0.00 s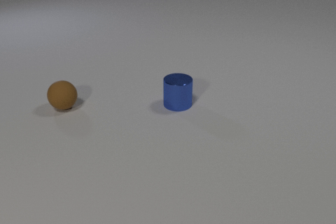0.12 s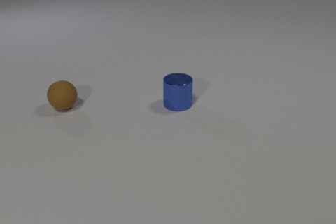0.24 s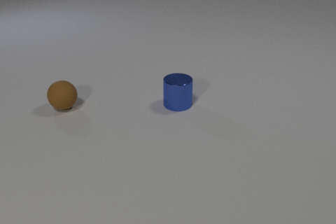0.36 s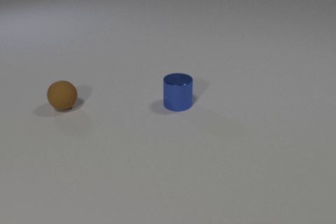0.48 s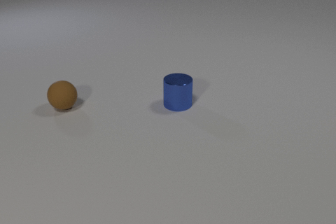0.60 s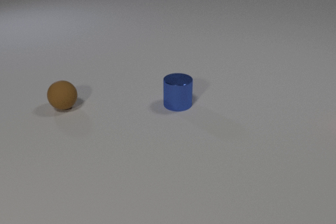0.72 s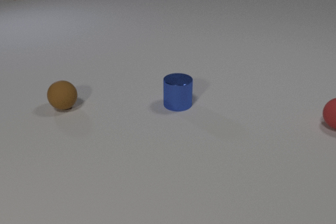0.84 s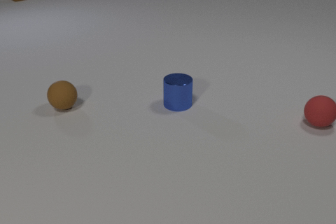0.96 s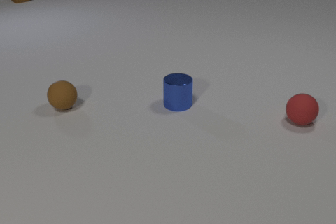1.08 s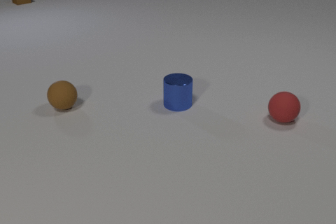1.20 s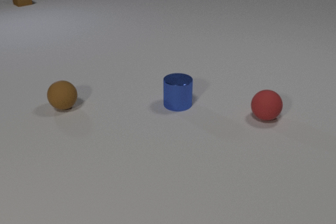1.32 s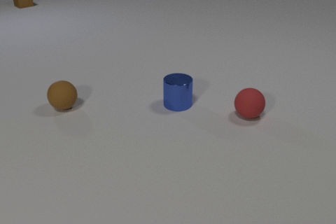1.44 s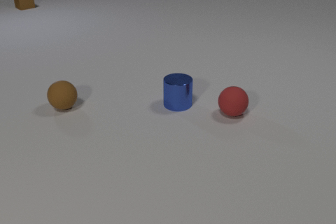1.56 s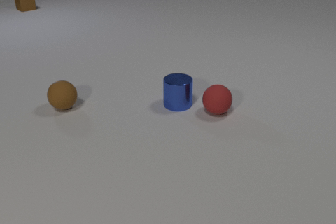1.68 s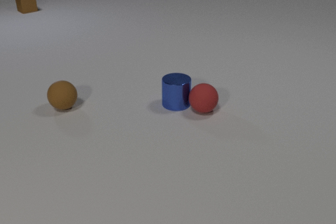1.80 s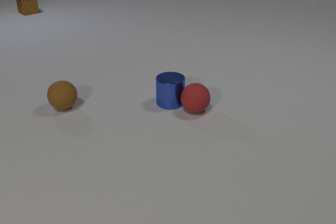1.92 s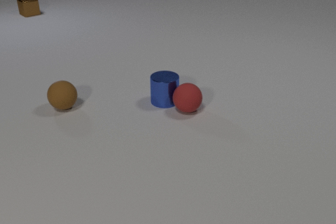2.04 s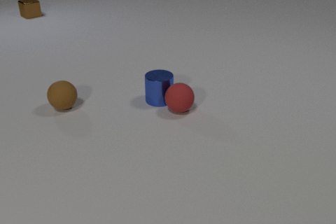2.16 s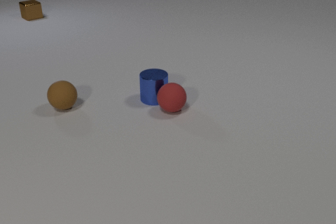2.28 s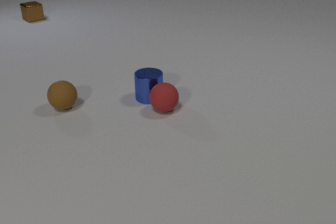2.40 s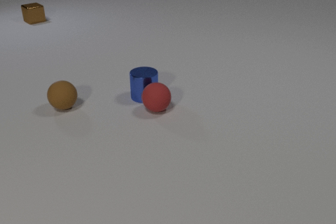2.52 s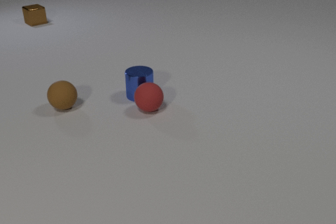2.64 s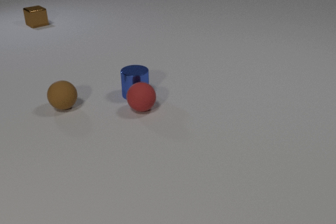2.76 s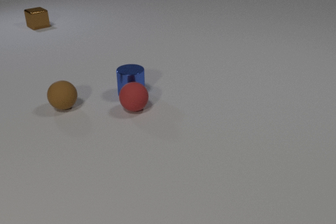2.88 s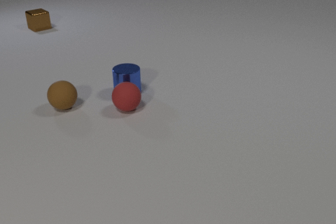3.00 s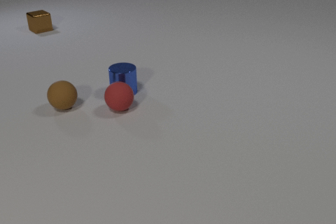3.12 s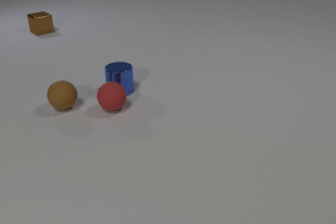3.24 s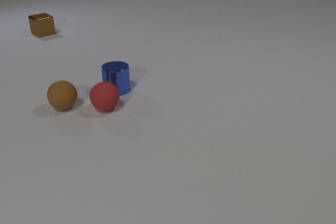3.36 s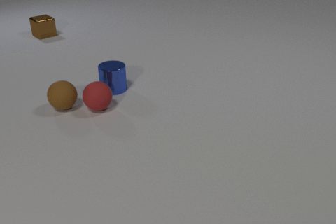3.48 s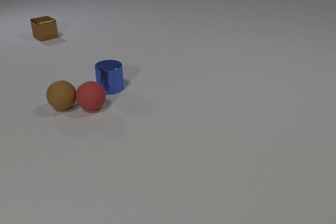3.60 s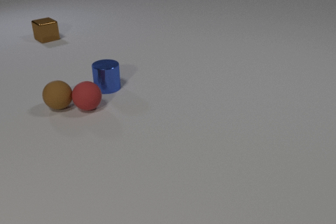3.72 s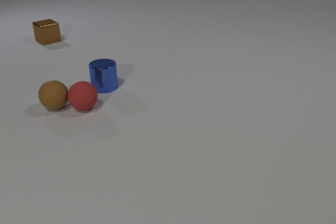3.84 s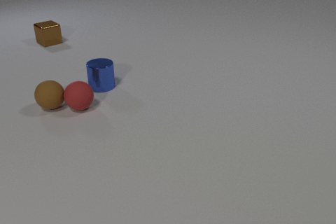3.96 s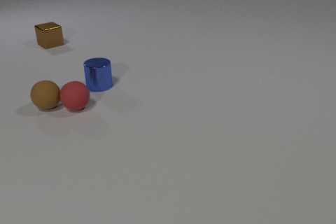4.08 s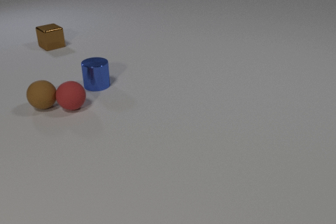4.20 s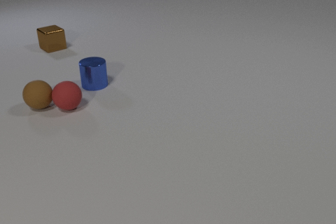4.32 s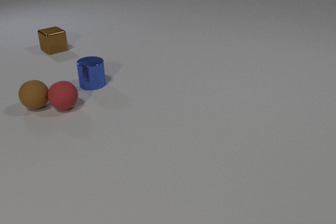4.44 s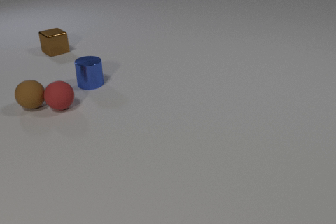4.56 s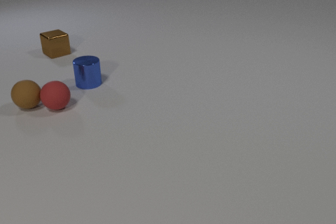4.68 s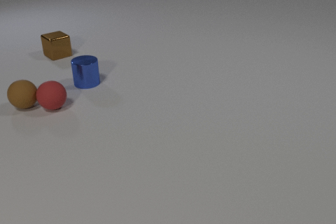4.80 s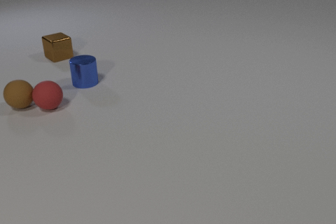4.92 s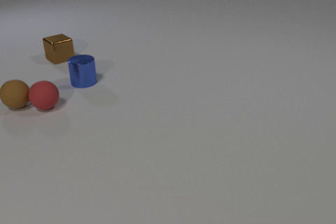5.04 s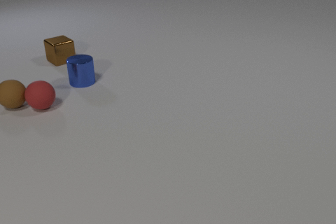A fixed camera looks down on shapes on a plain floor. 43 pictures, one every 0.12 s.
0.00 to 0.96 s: The red rubber sphere comes in at the right edge, rolls to the left. The brown metal cube comes in at the top edge, slides toward the camera.
0.96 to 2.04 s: The red rubber sphere rolls to the left. The blue metal cylinder slides to the left and away from the camera. The brown metal cube slides toward the camera. The red rubber sphere and the blue metal cylinder collide.
2.04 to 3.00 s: The red rubber sphere rolls to the left. The blue metal cylinder slides to the left and away from the camera. The brown metal cube slides toward the camera.
3.00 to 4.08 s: The red rubber sphere rolls to the left. The blue metal cylinder slides to the left and away from the camera. The brown rubber sphere rolls to the left. The brown metal cube slides toward the camera. The red rubber sphere and the brown rubber sphere collide.
4.08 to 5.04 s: The red rubber sphere rolls to the left. The blue metal cylinder slides to the left and away from the camera. The brown rubber sphere rolls to the left and away from the camera. The brown metal cube slides toward the camera.
What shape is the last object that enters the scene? cube.
Are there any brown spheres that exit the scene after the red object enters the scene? no.
How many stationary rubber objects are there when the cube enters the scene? 1.
